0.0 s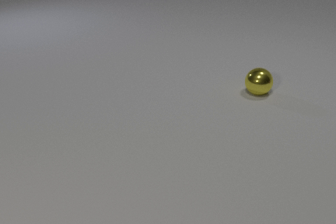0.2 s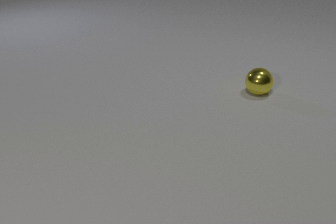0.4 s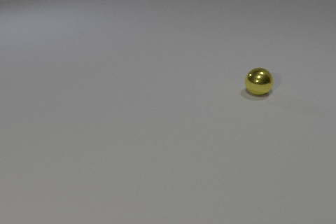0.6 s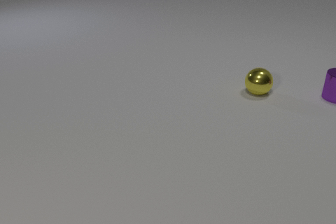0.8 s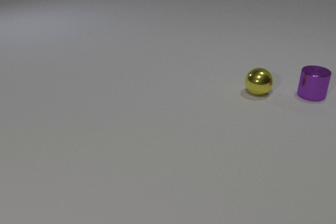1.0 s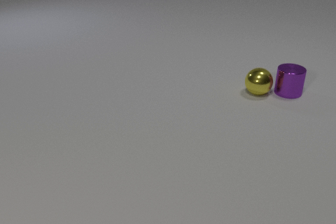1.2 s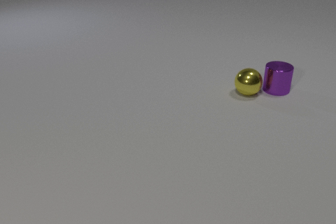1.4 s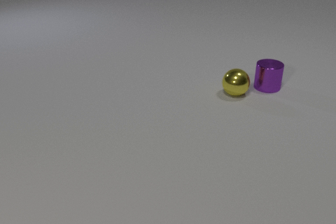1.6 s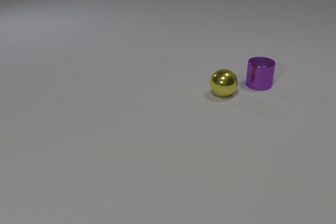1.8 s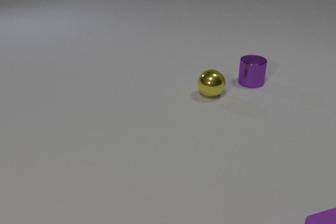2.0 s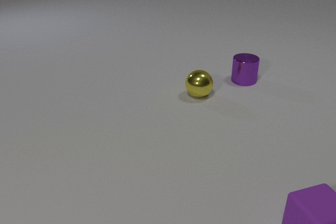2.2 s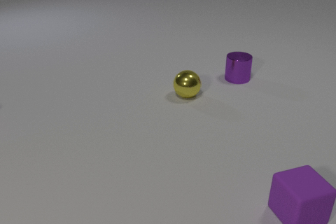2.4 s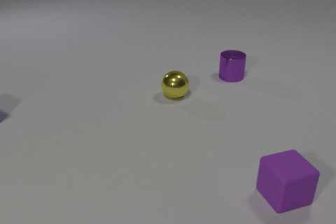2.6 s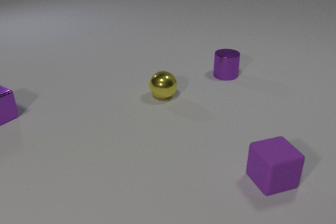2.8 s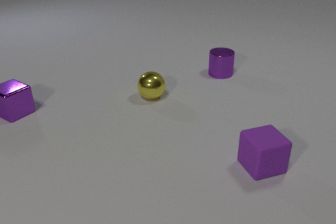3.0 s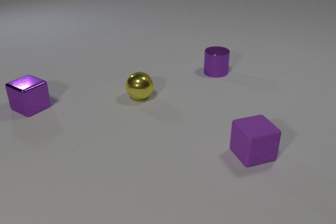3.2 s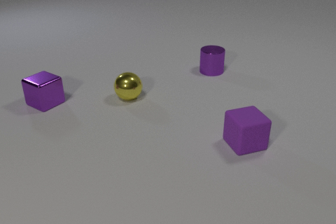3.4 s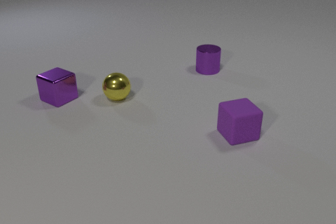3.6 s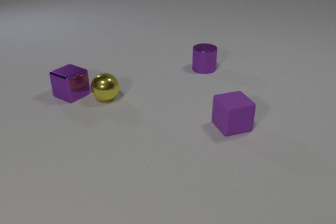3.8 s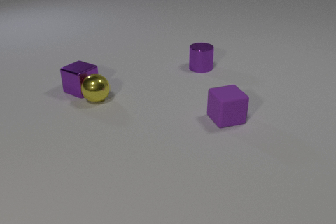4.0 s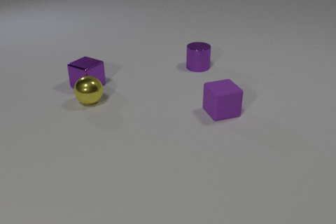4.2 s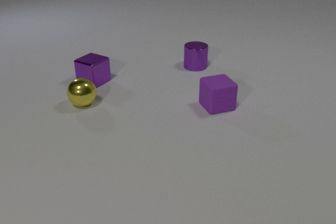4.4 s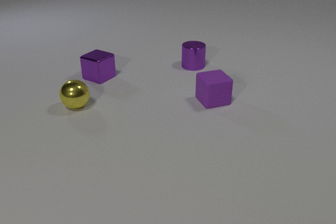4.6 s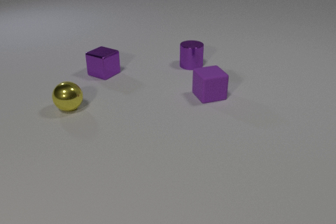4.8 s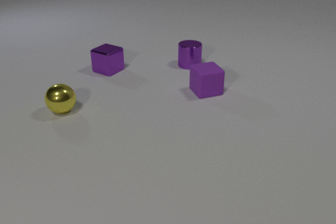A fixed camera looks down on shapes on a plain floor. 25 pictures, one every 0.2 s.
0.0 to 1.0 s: The purple metal cylinder comes in at the right edge, slides to the left.
1.0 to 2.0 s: The purple metal cylinder slides to the left. The yellow metal sphere rolls to the left. The purple rubber cube comes in at the bottom edge, slides away from the camera and to the left. The purple metal cylinder and the yellow metal sphere collide.
2.0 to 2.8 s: The purple metal cylinder slides to the left and away from the camera. The yellow metal sphere rolls to the left. The purple rubber cube slides away from the camera and to the left. The purple metal cube comes in at the left edge, slides to the right.
2.8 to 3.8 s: The purple metal cylinder slides to the left and away from the camera. The yellow metal sphere rolls to the left. The purple rubber cube slides away from the camera and to the left. The purple metal cube slides to the right and away from the camera. The yellow metal sphere and the purple metal cube collide.
3.8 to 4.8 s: The purple metal cylinder slides to the left and away from the camera. The yellow metal sphere rolls to the left and toward the camera. The purple rubber cube slides away from the camera. The purple metal cube slides away from the camera and to the right.
What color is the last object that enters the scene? purple.
How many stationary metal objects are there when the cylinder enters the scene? 1.
Are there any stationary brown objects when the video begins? no.
